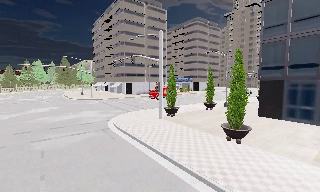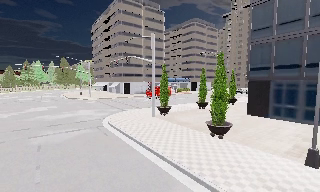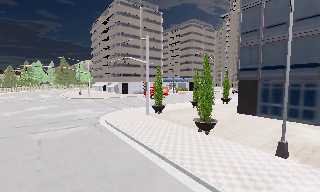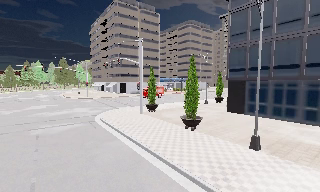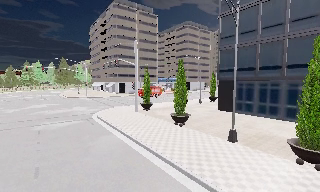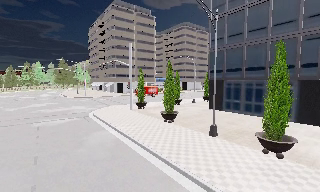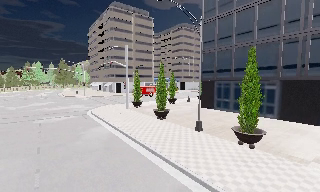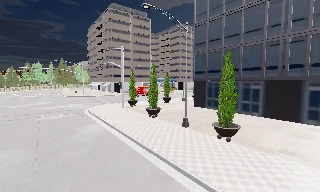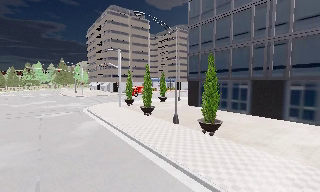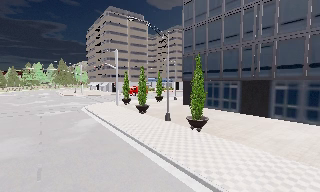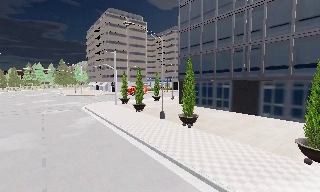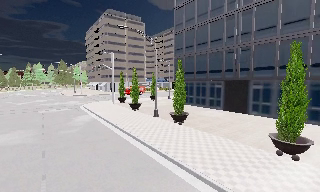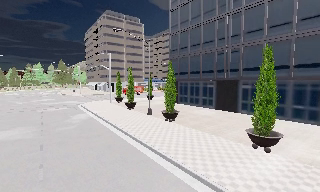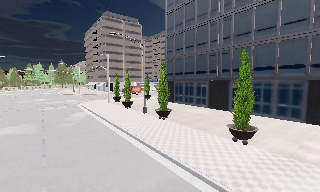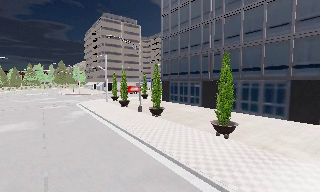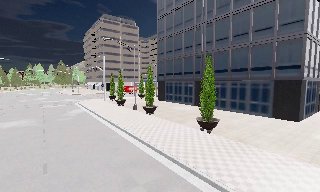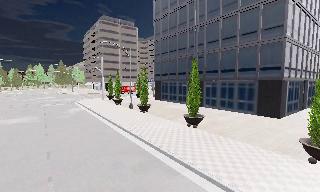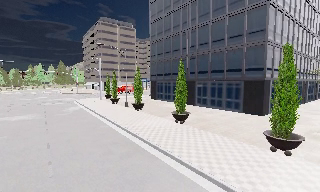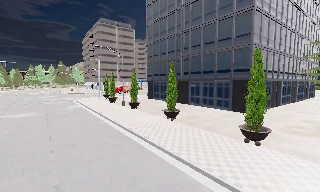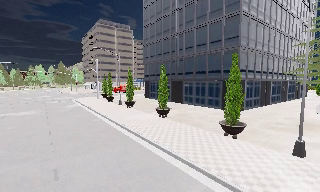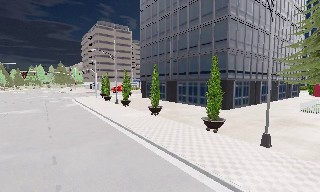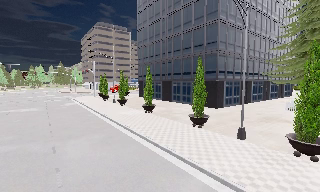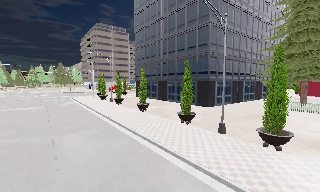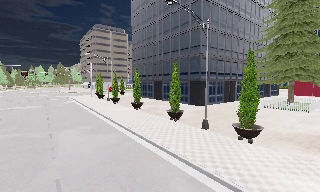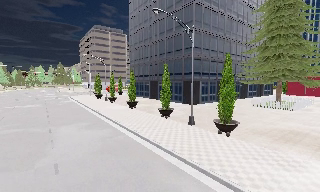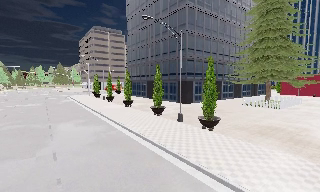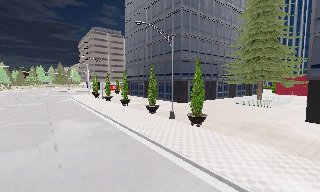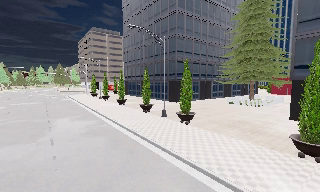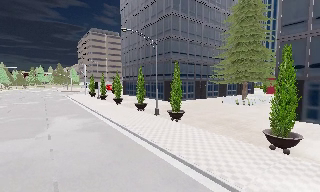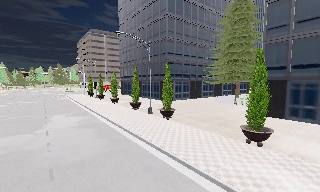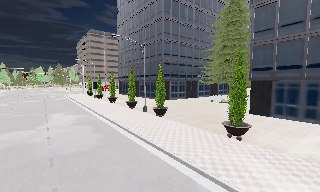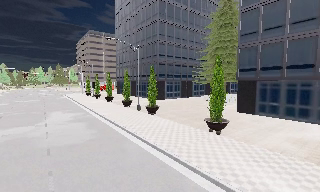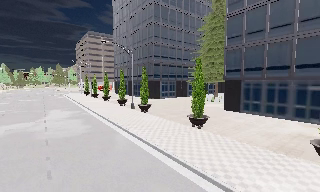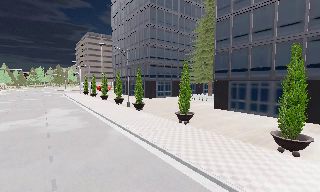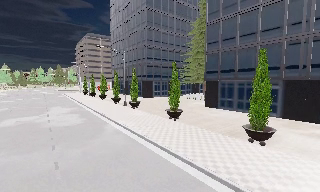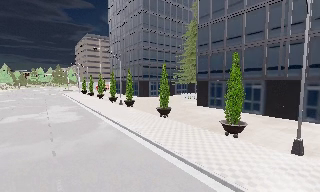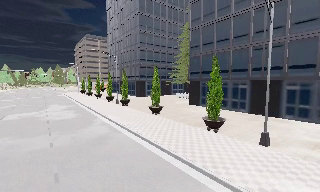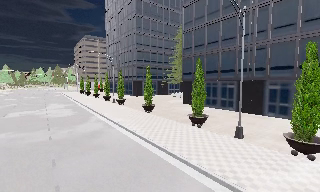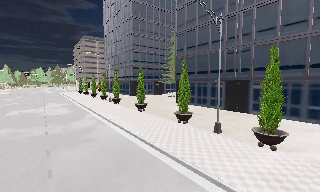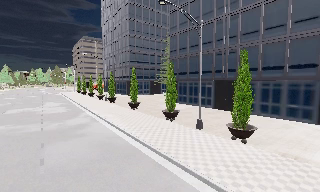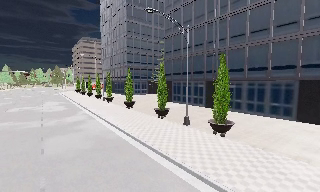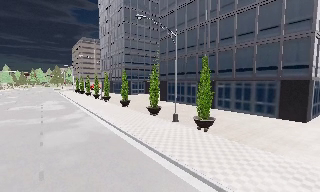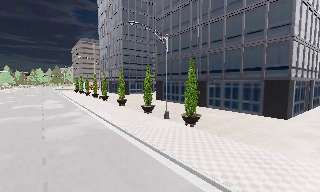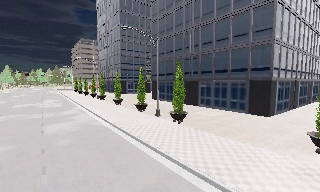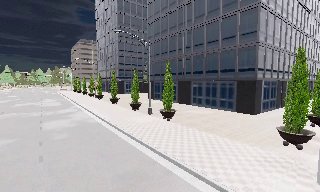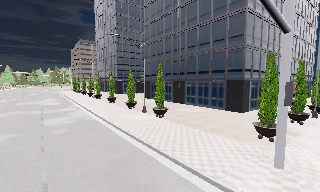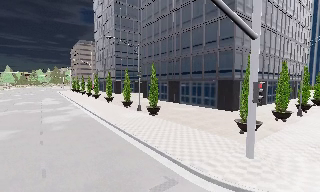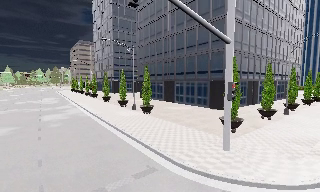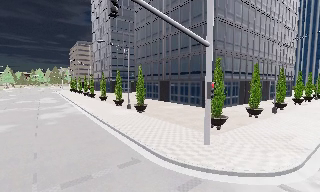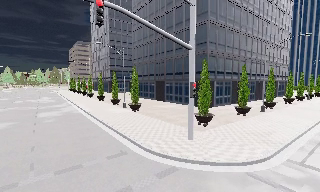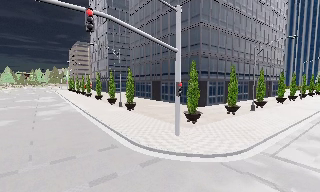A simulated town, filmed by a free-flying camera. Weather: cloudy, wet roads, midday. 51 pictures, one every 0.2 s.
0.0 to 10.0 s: The camera travels backward and to its right, about 60 m, so what stands in front gets smaller.
The film runs backward here.
